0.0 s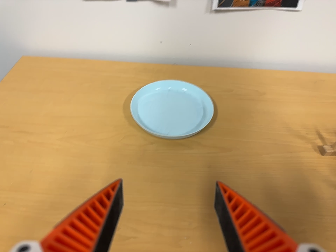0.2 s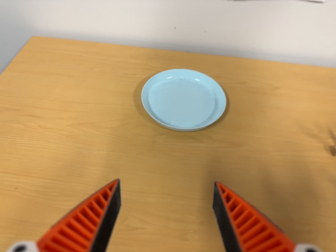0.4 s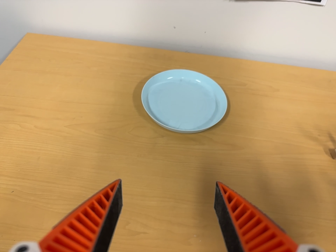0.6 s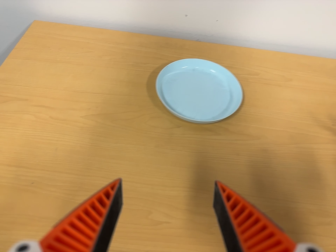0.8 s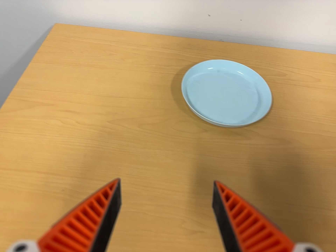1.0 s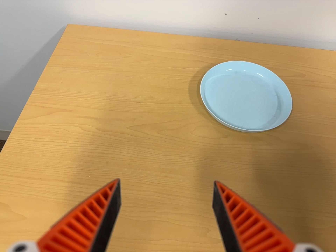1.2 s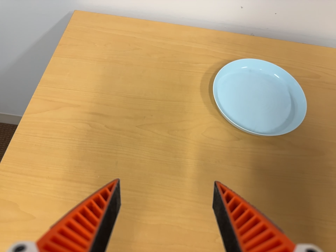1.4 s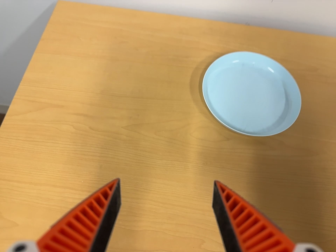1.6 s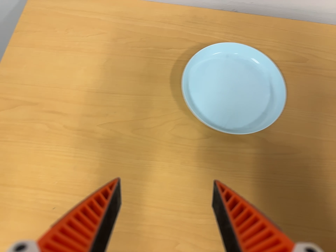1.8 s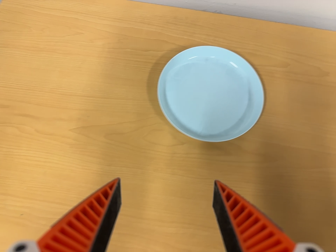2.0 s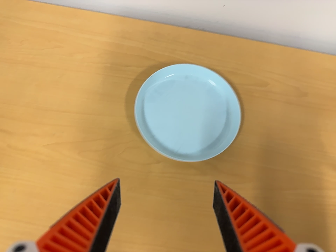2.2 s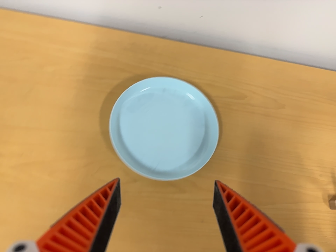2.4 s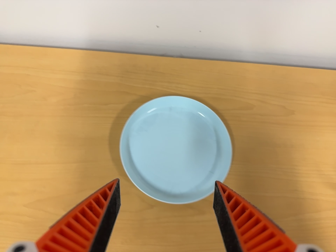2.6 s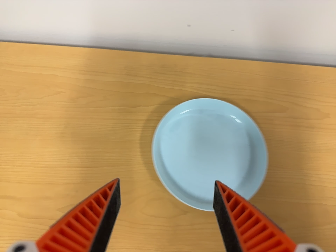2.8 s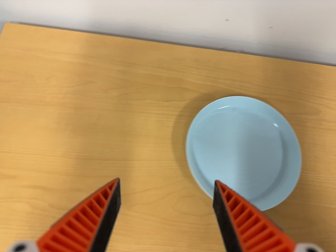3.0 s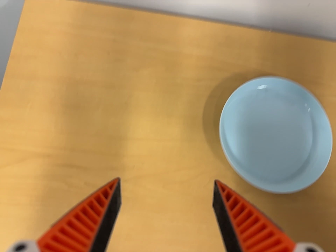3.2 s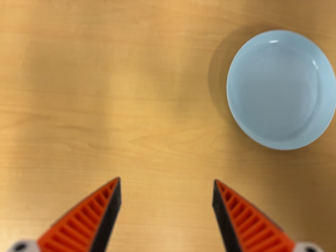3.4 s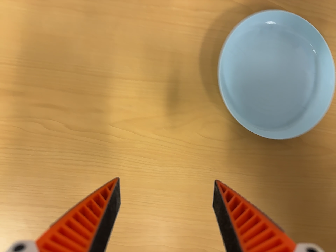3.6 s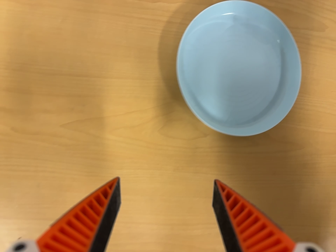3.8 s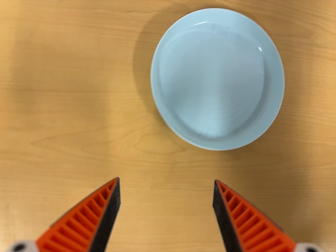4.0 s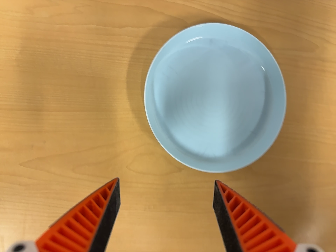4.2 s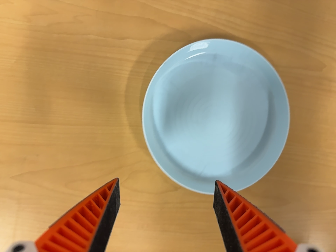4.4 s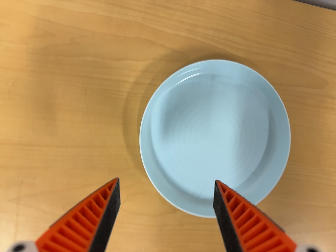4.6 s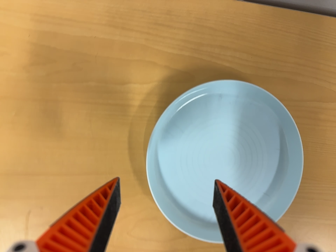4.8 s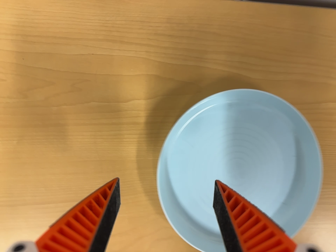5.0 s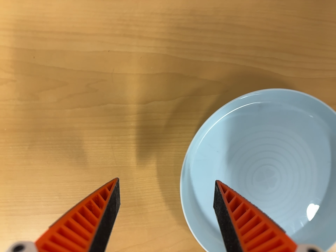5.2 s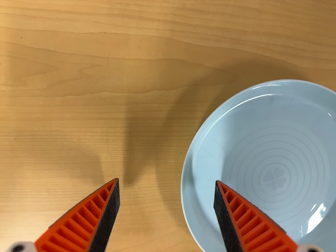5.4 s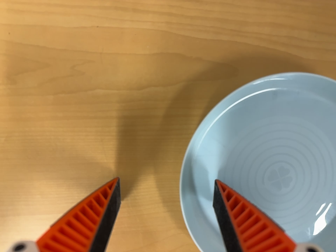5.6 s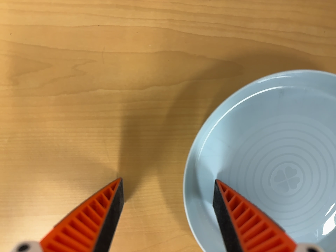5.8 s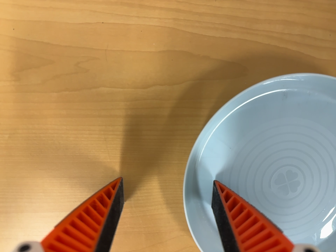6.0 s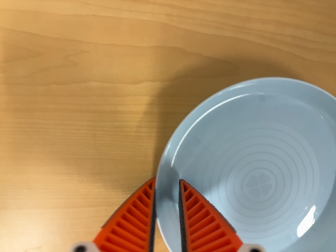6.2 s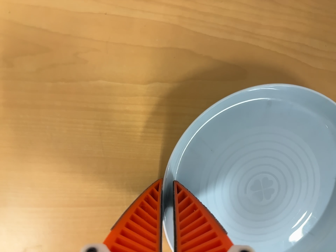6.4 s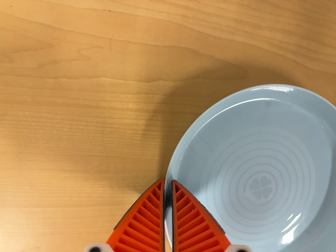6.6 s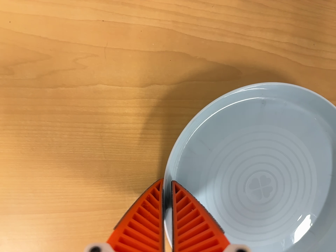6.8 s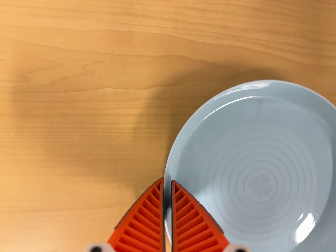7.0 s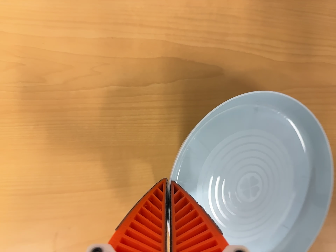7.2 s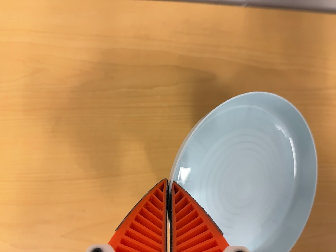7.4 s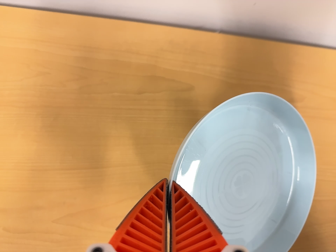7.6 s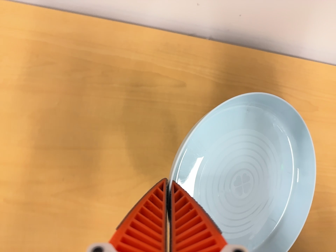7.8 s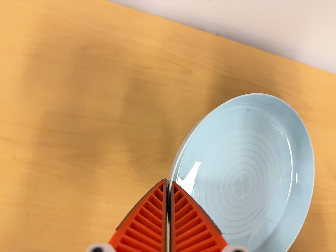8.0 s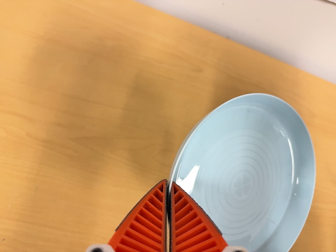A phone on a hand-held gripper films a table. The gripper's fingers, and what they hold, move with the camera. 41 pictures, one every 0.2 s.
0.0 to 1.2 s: The camera travels to its left and toward the top of its view, about 18 cm, so close, fixed things drift to the right. Its aim tips toward the bottom of its view by about 15 degrees.
1.2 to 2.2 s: The camera travels to its right and toward the top of its view, about 20 cm, so close, fixed things drift to the left. Its aim tips toward the bottom of its view by about 10 degrees.
2.2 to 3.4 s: The camera travels to its left, about 20 cm, so close, fixed things drift to the right. Its aim tips toward the bottom of its view by about 20 degrees, and the scene shifts upward.
3.4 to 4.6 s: The camera travels toward the top of its view, to its right and forward, about 18 cm, so close, fixed things drift downward.
4.6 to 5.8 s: The camera travels forward and toward the top of its view, about 9 cm, so what stands in front looms larger.
5.8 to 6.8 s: The camera shifts only a little, or ends up much as it began.
6.8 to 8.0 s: The camera pans to its right by about 10 degrees. It travels toward the bottom of its view and backward, about 30 cm. Its aim tips toward the top of its view by about 25 degrees. It rolls about its line of sight by about 10 degrees, and the scene rotates clockwise.
The film runs forward here.
